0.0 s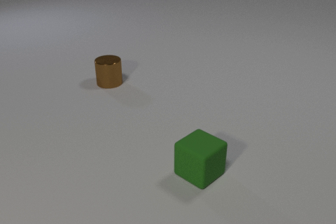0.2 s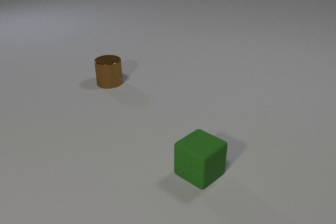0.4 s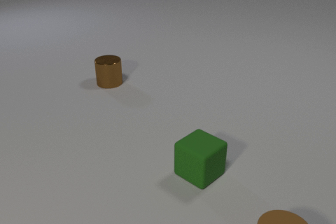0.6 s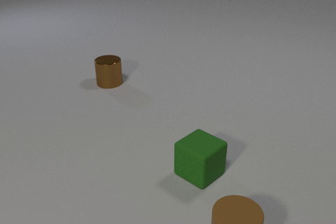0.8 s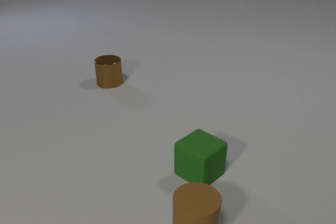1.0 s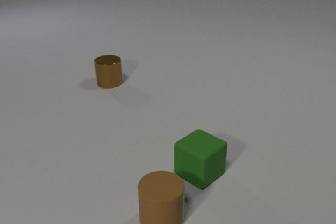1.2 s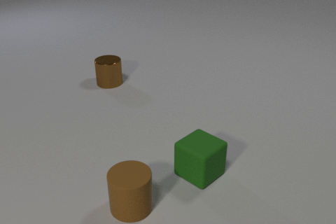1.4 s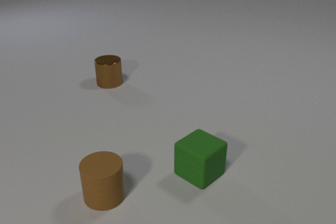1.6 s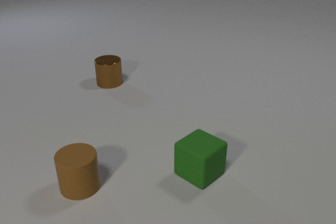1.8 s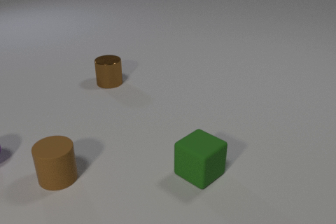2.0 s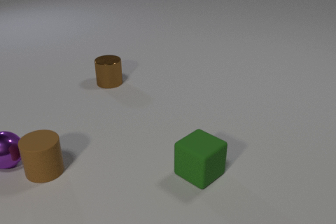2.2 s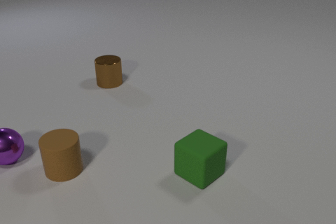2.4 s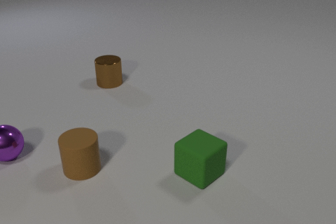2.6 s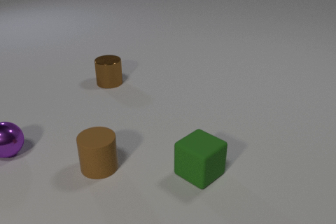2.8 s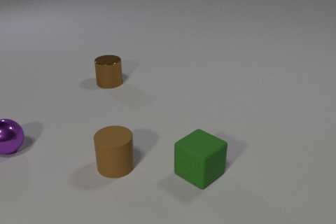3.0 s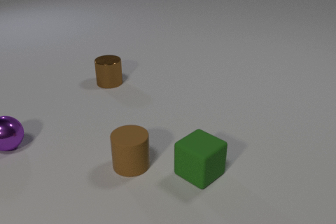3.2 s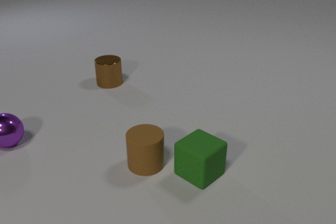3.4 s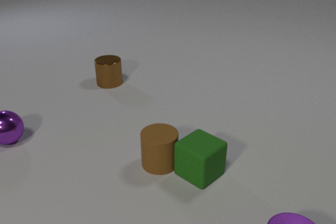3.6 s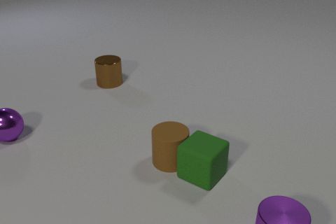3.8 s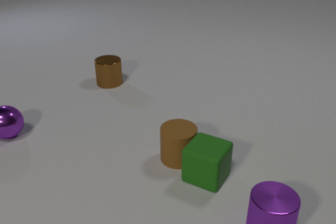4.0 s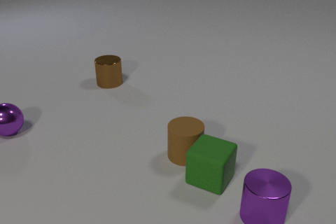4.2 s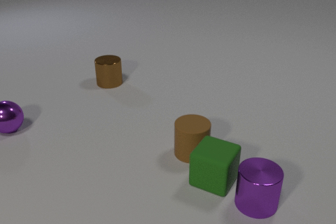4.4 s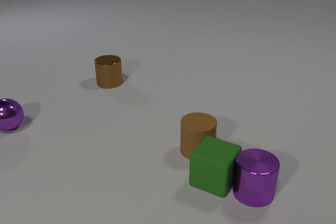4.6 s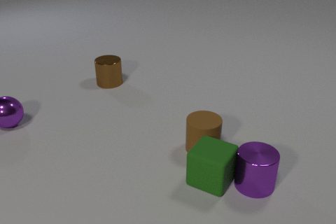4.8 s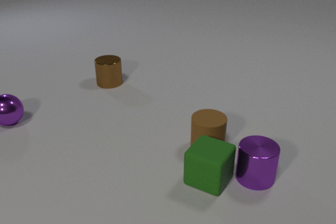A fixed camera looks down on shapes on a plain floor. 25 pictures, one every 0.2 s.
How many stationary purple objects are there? 0.
How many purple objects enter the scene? 2.
What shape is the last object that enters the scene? cylinder.
0.0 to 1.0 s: The brown rubber cylinder comes in at the bottom edge, slides to the left.
1.0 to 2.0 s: The brown rubber cylinder slides to the left and away from the camera. The purple metal sphere comes in at the left edge, rolls to the right and toward the camera. The brown rubber cylinder and the purple metal sphere collide.
2.0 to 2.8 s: The brown rubber cylinder slides to the right. The purple metal sphere rolls away from the camera.
2.8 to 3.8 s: The brown rubber cylinder slides to the right. The purple metal sphere rolls away from the camera. The purple metal cylinder comes in at the bottom edge, slides away from the camera and to the left. The brown rubber cylinder and the green rubber cube collide.
3.8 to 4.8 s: The brown rubber cylinder slides to the right and away from the camera. The purple metal sphere rolls away from the camera. The green rubber cube moves, and ends about where it began. The purple metal cylinder slides away from the camera. The green rubber cube and the purple metal cylinder collide.
